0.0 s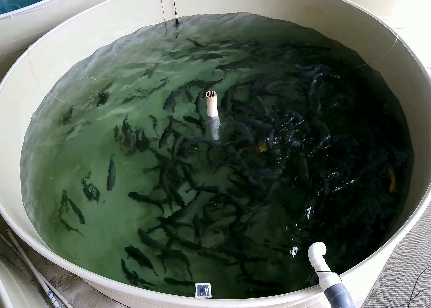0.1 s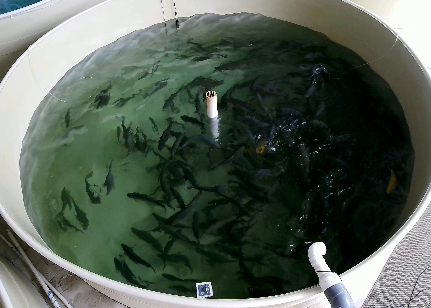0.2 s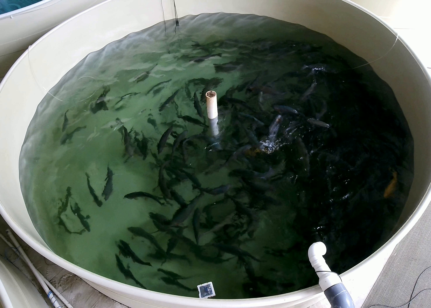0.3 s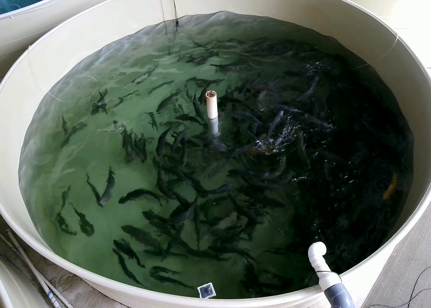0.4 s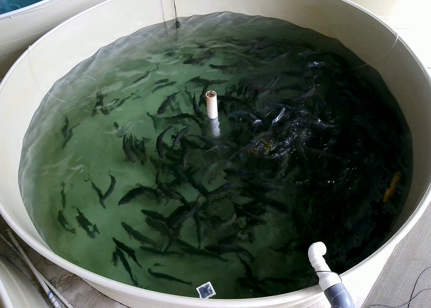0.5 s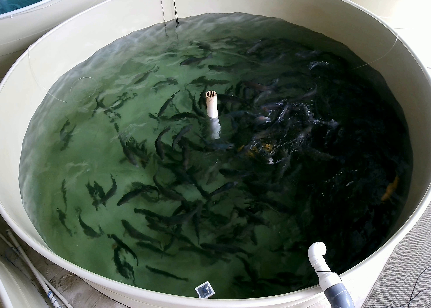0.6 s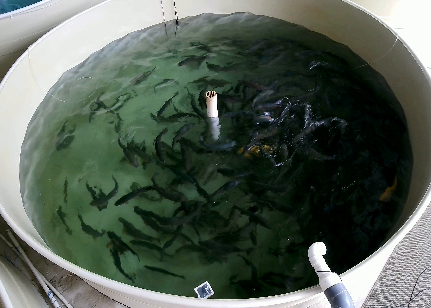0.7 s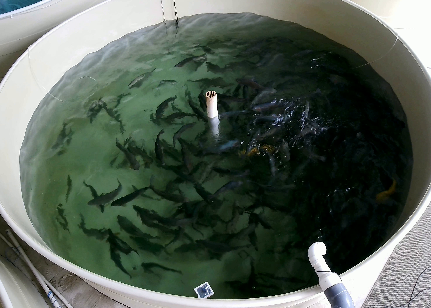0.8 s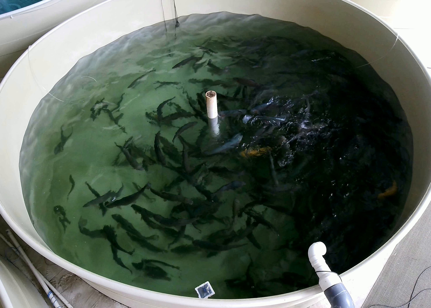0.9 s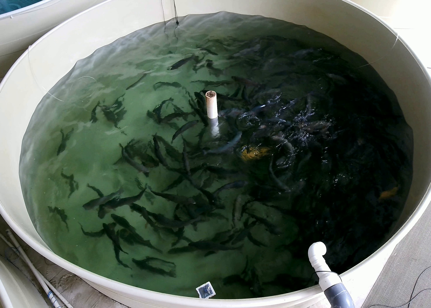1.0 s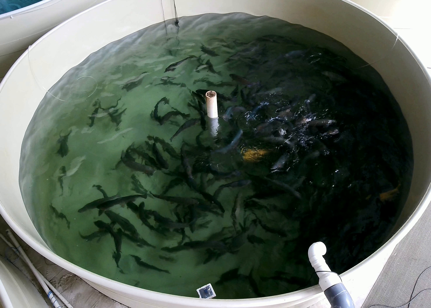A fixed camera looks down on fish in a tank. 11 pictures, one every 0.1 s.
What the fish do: Foraging.
